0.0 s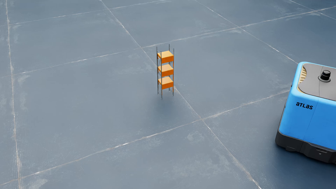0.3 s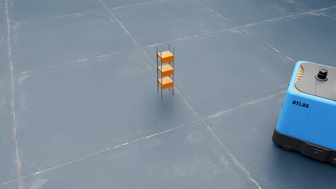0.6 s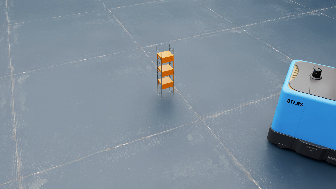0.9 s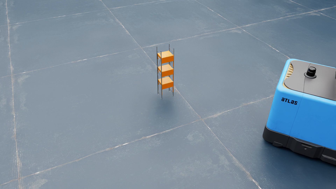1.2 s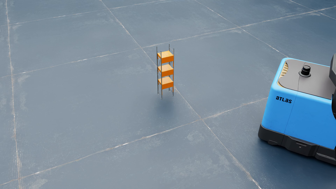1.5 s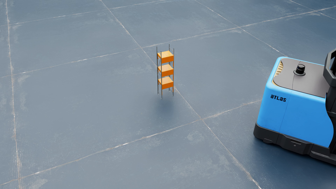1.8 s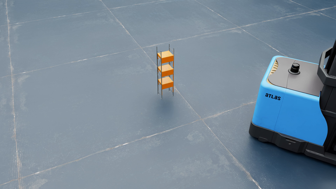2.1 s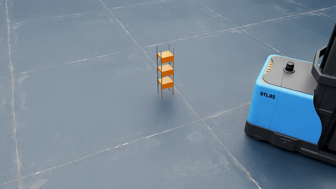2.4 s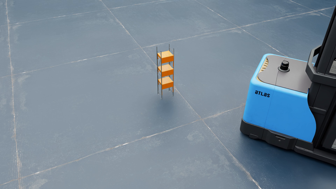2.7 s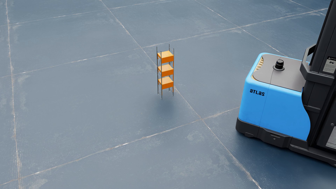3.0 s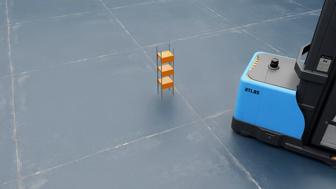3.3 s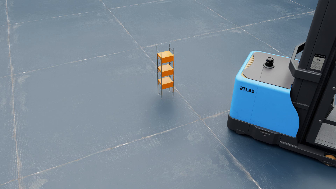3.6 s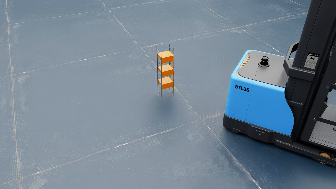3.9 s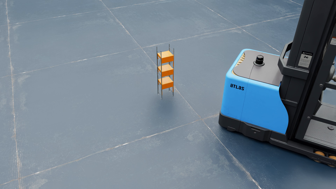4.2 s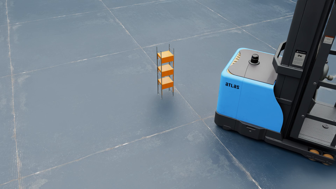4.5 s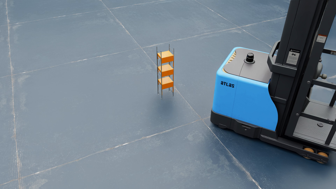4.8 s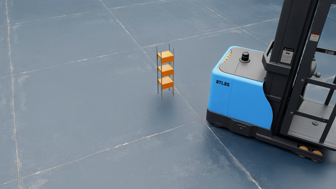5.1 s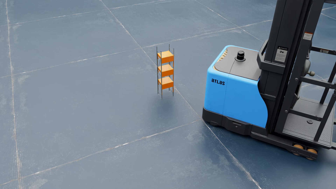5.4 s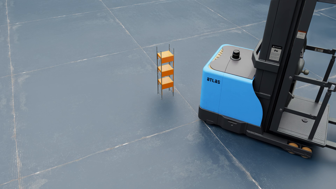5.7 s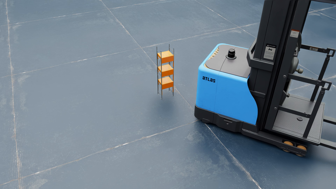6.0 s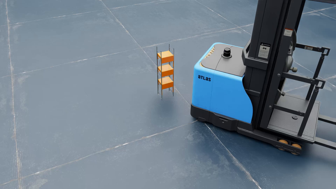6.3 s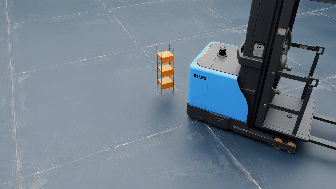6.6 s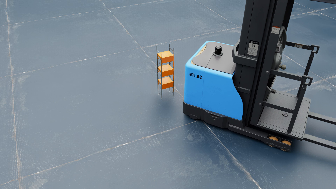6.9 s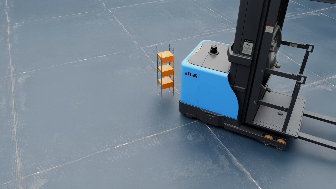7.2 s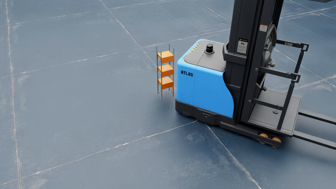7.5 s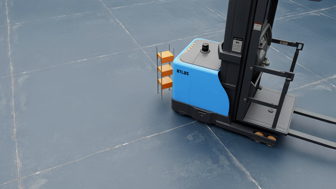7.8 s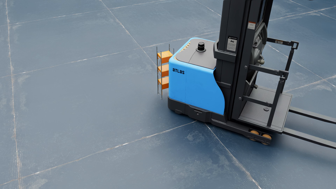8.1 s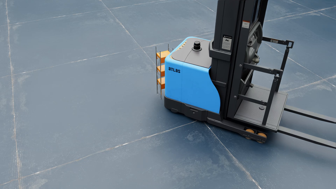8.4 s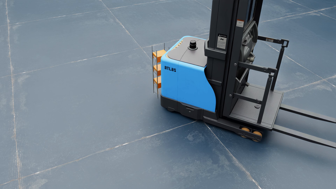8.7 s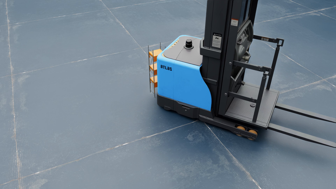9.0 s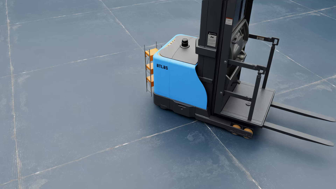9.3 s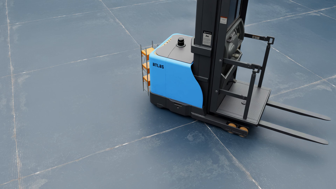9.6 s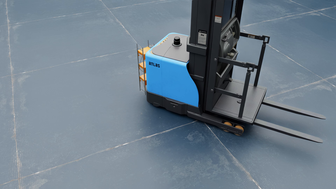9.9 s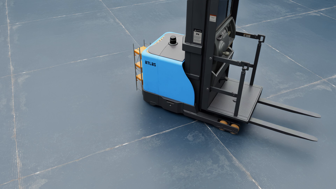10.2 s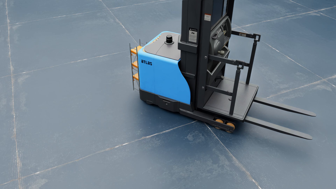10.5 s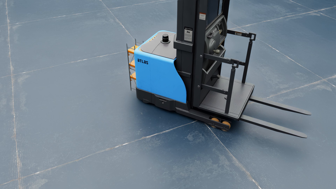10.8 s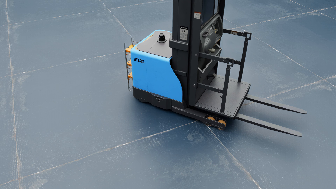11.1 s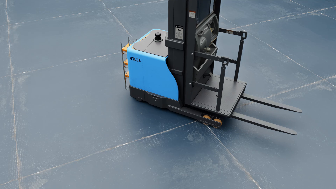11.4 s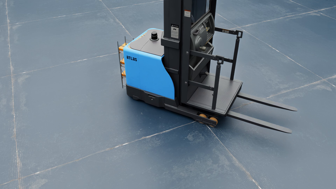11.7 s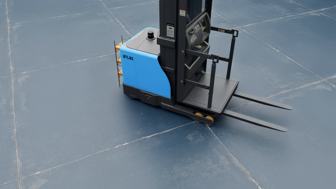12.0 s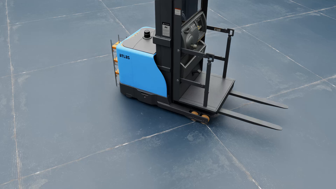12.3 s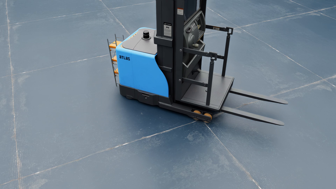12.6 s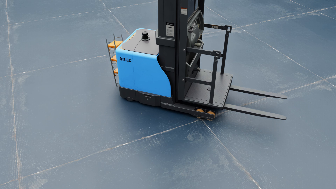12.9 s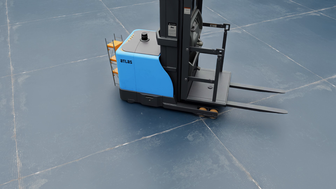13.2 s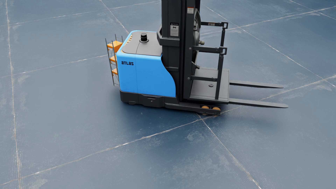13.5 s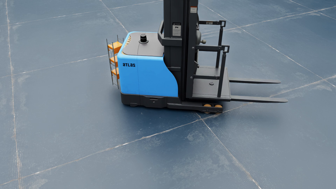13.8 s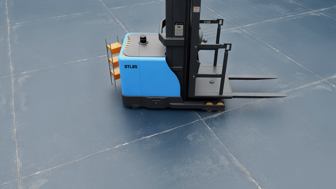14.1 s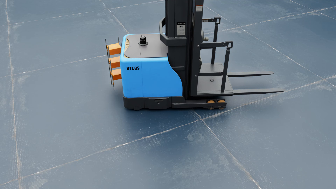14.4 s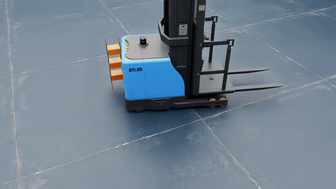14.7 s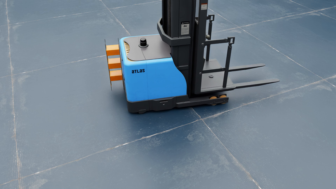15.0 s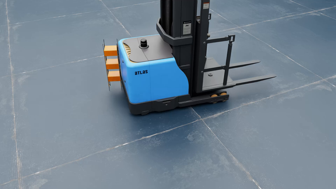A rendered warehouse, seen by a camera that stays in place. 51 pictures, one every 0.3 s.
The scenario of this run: A forklift runs into an object in its way.
